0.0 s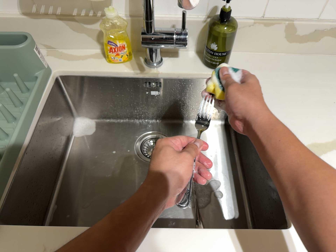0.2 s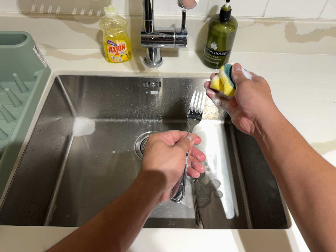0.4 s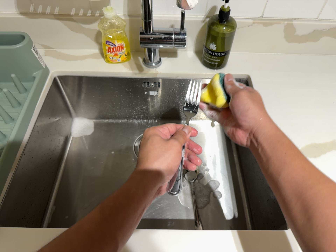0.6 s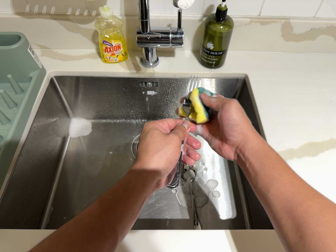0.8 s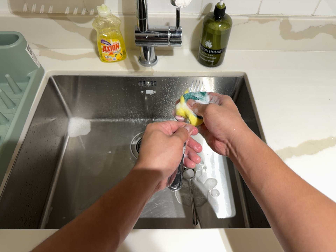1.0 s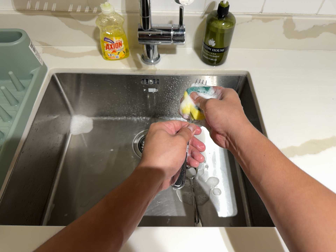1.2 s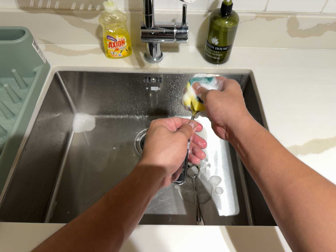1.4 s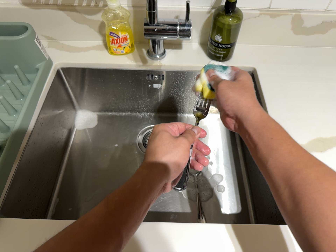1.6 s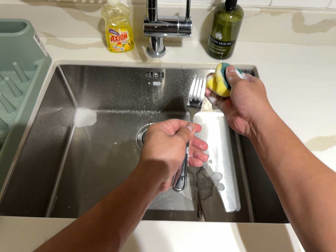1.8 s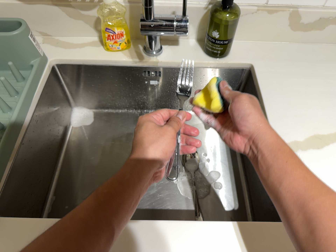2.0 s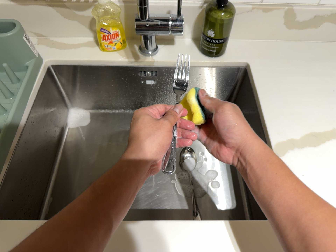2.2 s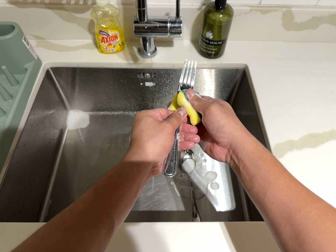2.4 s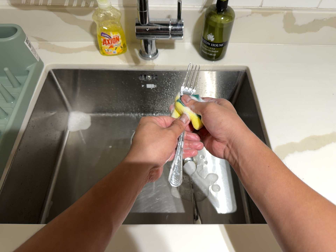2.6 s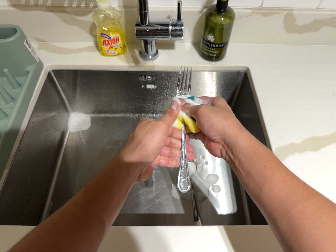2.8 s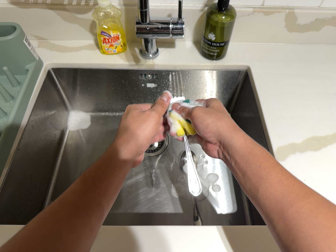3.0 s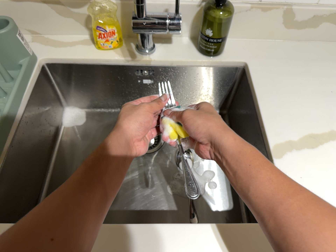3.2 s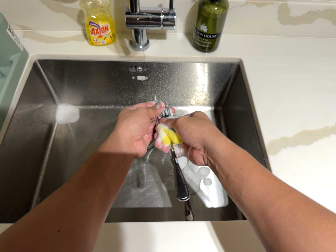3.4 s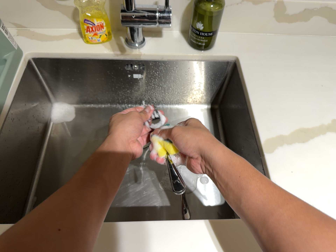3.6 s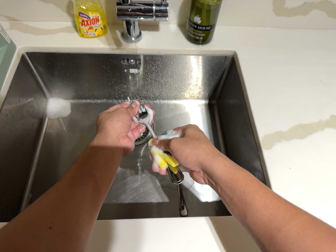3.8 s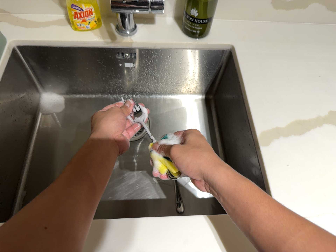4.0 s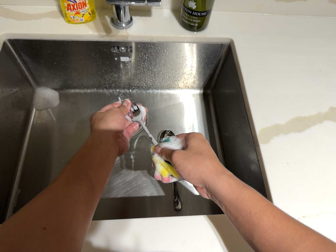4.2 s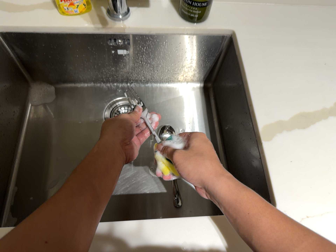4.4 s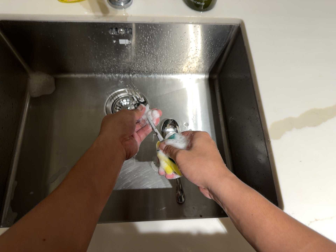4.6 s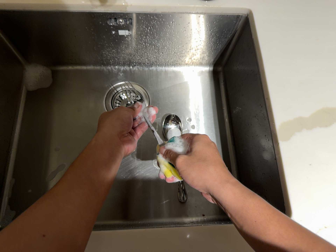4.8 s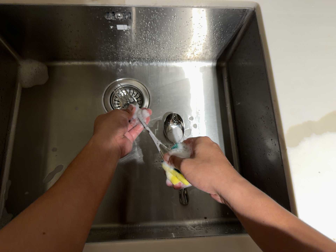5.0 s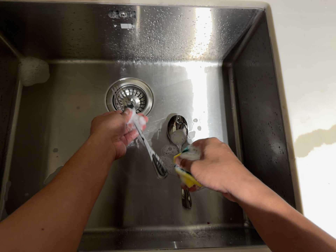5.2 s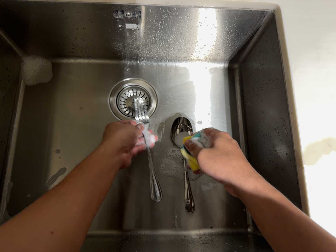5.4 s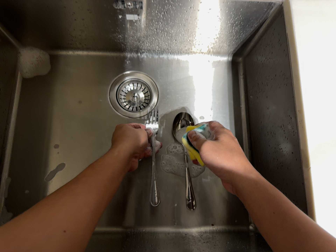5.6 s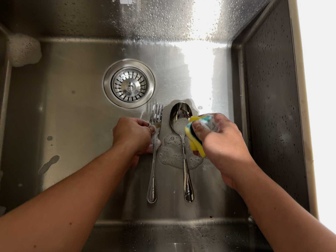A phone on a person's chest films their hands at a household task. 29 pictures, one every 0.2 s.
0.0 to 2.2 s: The camera shifts only a little, or ends up much as it began.
2.2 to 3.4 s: The camera shifts only a little, or ends up much as it began.
3.4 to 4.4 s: The camera travels forward, about 9 cm, so what stands in front looms larger. Its aim tips toward the bottom of its view by about 10 degrees.
4.4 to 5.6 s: The camera travels forward and toward the top of its view, about 14 cm, so what stands in front looms larger. Its aim tips toward the bottom of its view by about 15 degrees.
The film runs forward here.
